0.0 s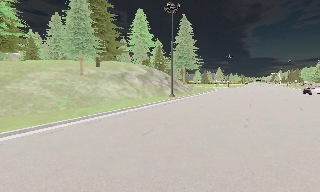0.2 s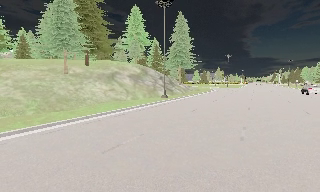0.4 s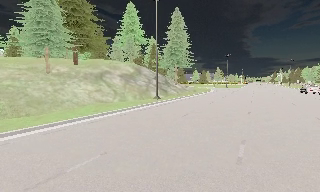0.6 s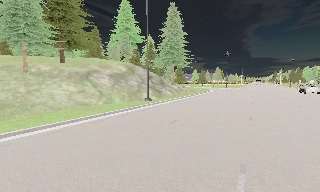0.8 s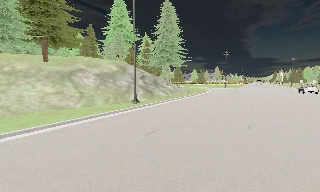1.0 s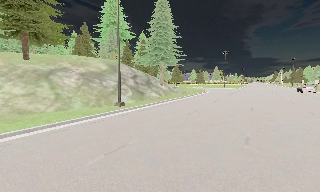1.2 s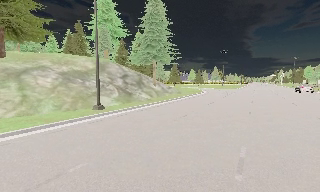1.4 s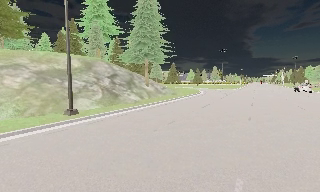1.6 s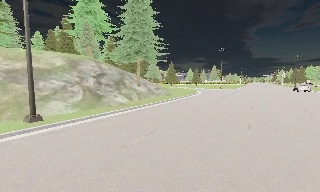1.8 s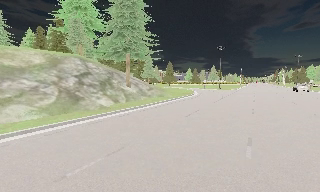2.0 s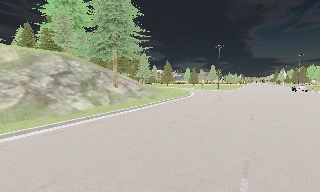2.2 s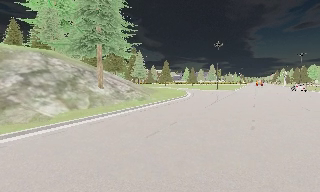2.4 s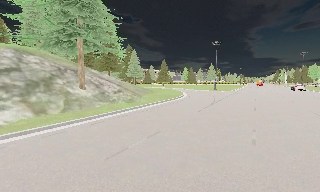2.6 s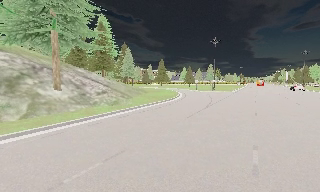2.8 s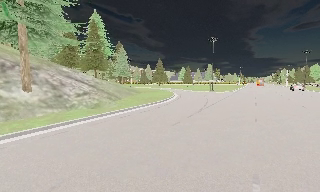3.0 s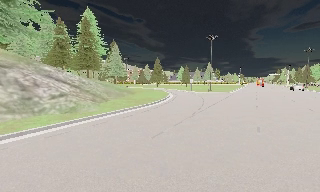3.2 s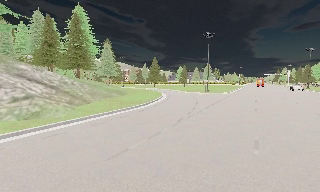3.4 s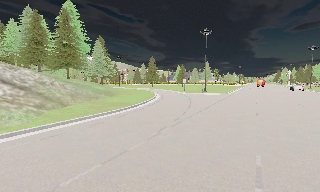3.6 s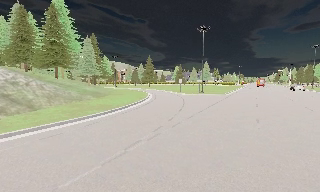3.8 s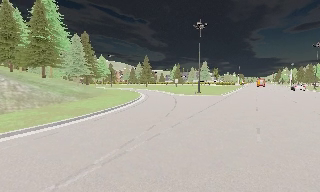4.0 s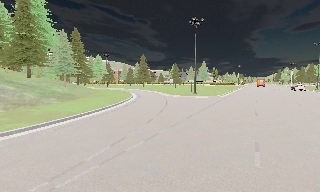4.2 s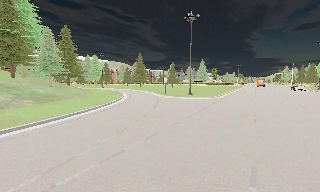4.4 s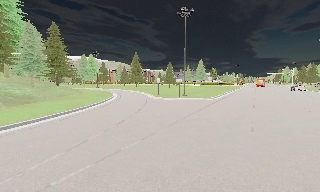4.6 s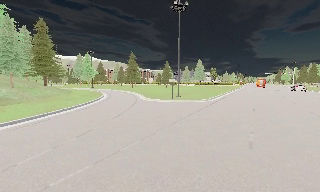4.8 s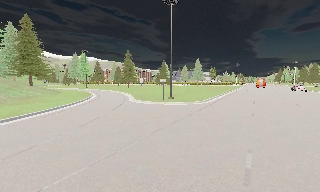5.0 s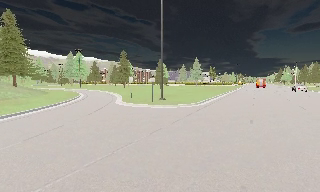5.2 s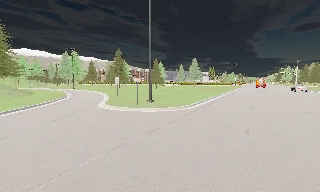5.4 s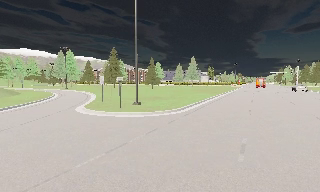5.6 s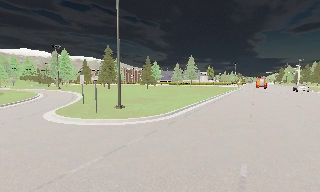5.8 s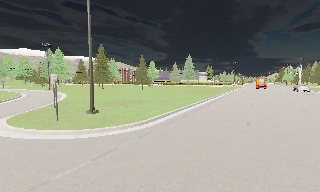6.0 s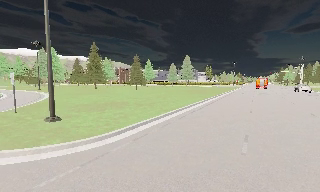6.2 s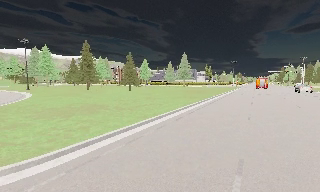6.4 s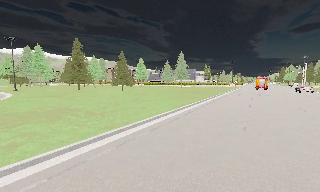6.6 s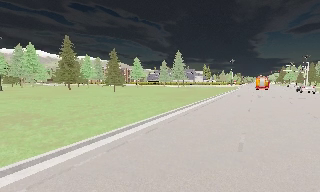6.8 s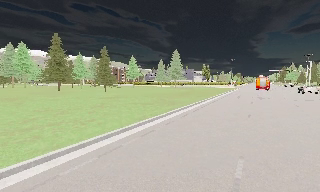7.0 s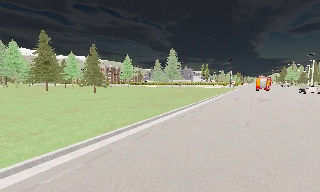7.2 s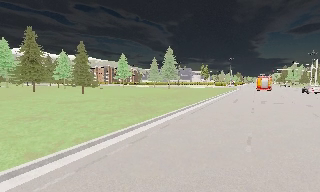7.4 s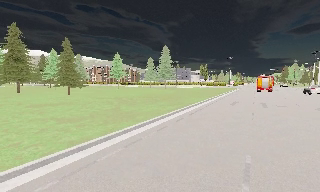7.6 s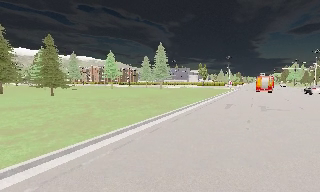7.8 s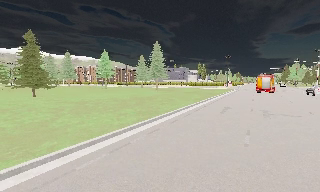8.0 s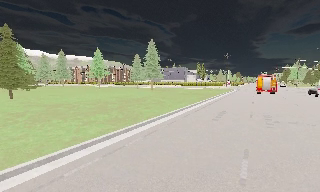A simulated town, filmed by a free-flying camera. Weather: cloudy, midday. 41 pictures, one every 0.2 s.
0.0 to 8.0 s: The camera travels forward and to its right, about 85 m, so what stands in front looms larger.
The film runs forward here.
